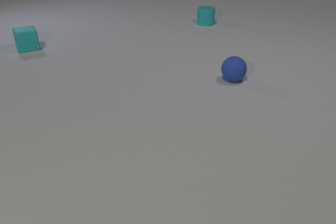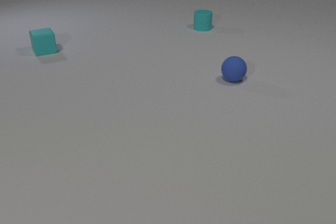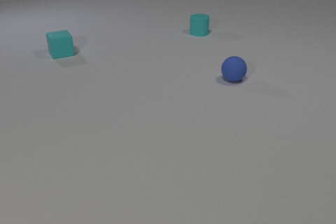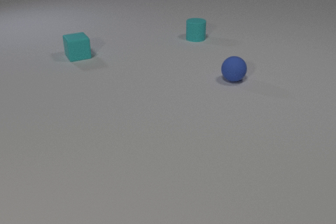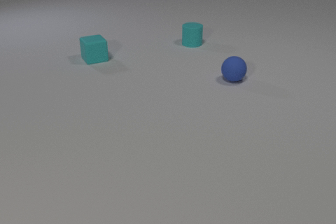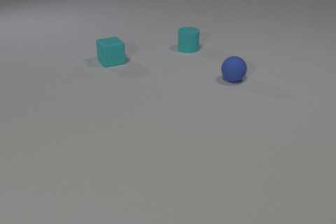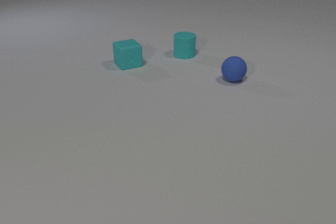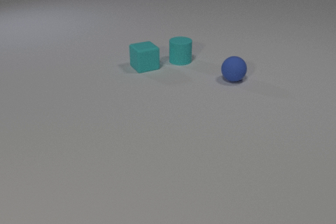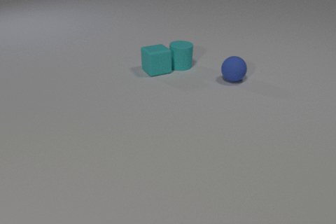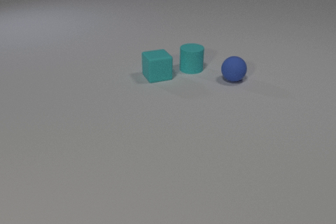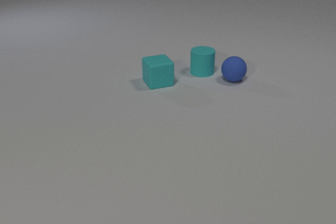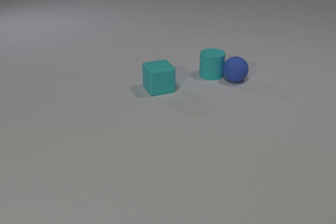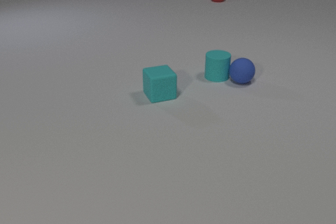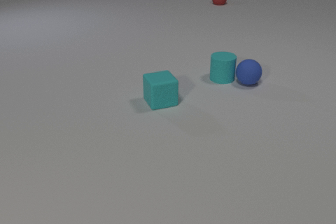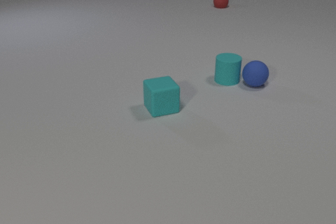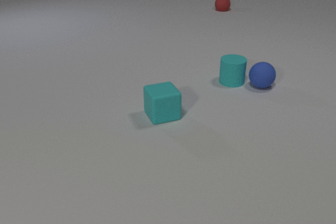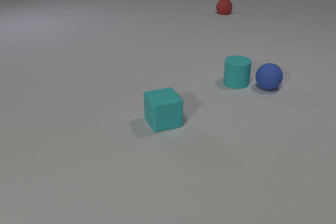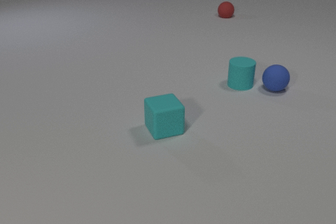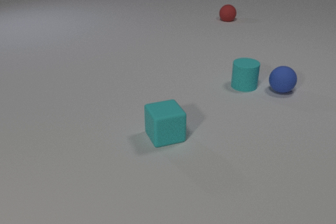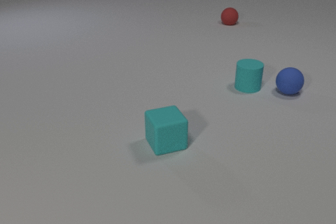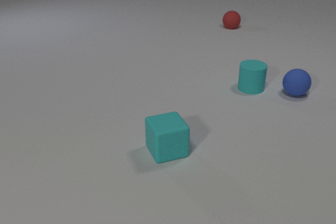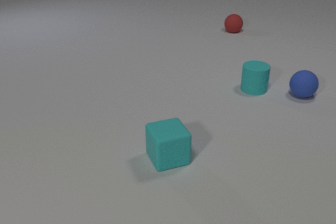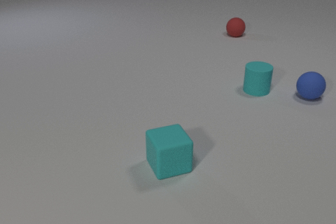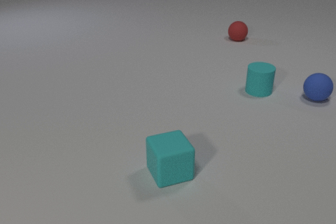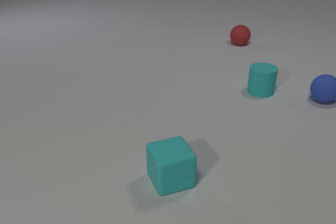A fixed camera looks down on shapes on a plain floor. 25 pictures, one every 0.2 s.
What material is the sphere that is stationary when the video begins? rubber.
How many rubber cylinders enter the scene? 0.
What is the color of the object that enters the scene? red.
0.0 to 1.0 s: The cyan rubber cube slides to the right and toward the camera. The cyan rubber cylinder slides toward the camera.
1.0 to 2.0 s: The cyan rubber cube slides toward the camera and to the right. The cyan rubber cylinder slides toward the camera. The cyan rubber cube and the cyan rubber cylinder collide.
2.0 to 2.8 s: The cyan rubber cube slides toward the camera. The cyan rubber cylinder slides to the right and toward the camera. The blue rubber sphere rolls to the right. The red rubber sphere comes in at the top edge, rolls toward the camera. The cyan rubber cylinder and the blue rubber sphere collide.
2.8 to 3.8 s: The cyan rubber cube slides toward the camera. The cyan rubber cylinder slides to the right and toward the camera. The blue rubber sphere rolls to the right. The red rubber sphere rolls toward the camera.
3.8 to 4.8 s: The cyan rubber cube slides toward the camera. The cyan rubber cylinder slides to the right and toward the camera. The blue rubber sphere rolls to the right. The red rubber sphere rolls toward the camera.
